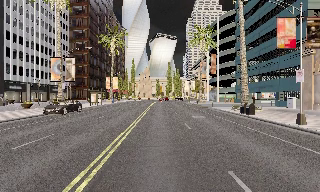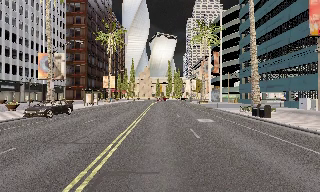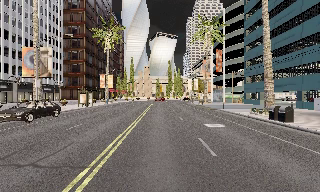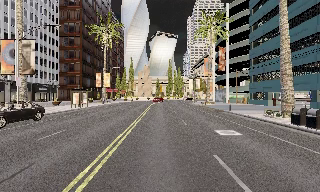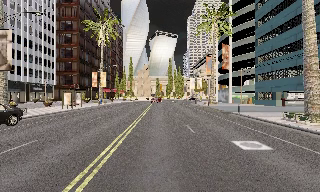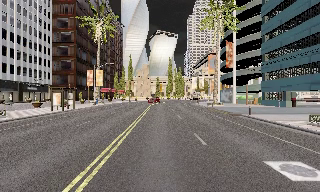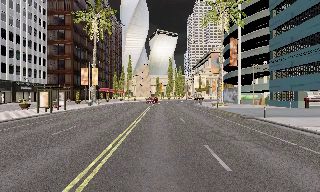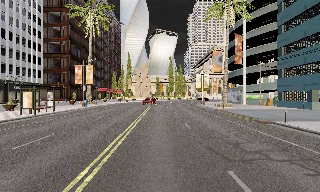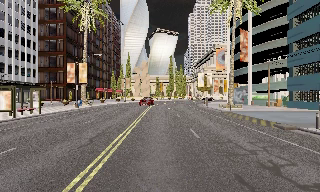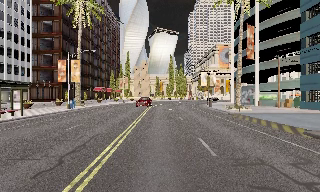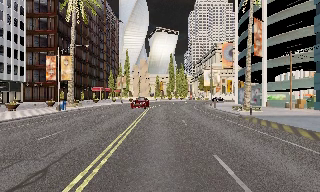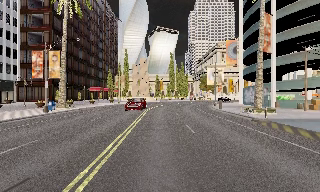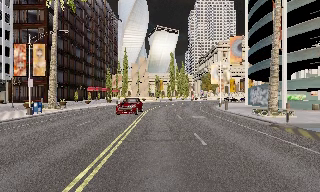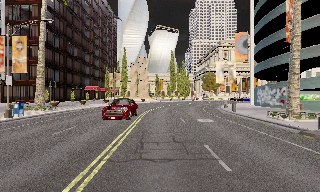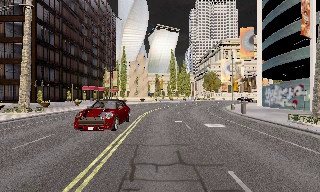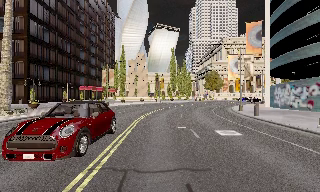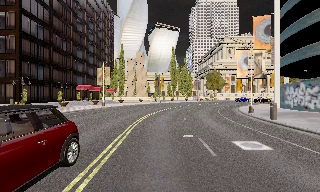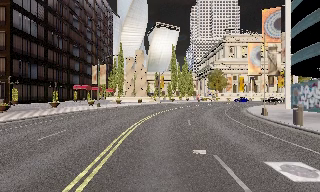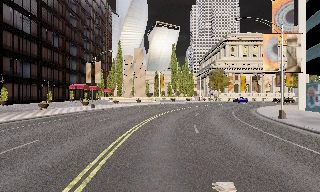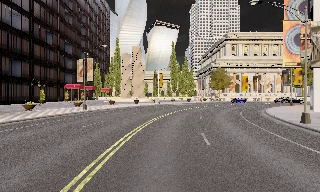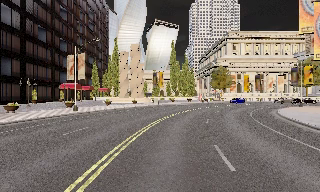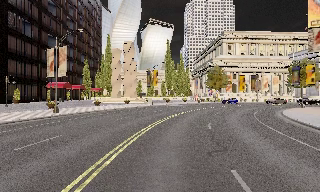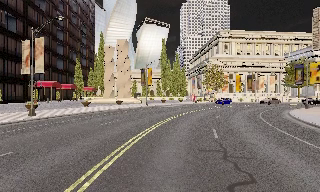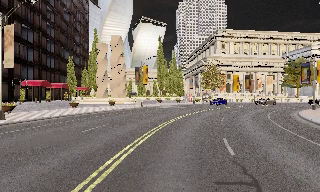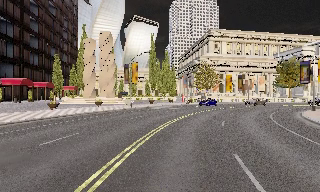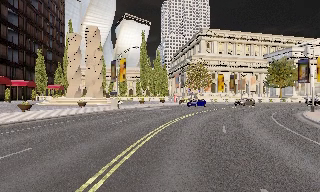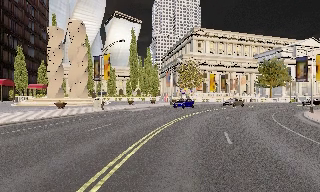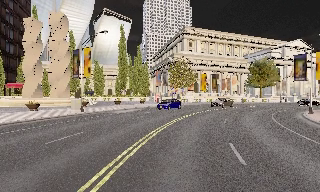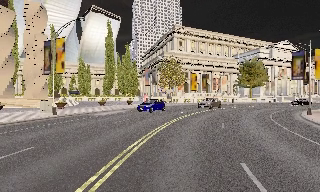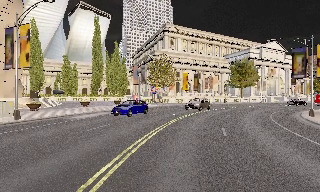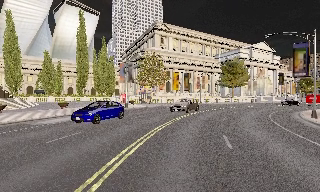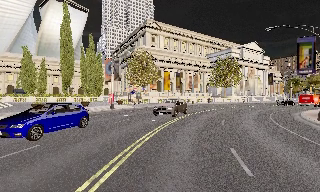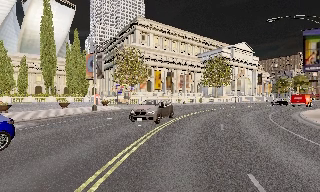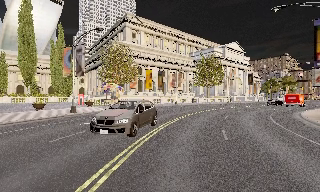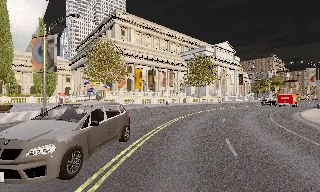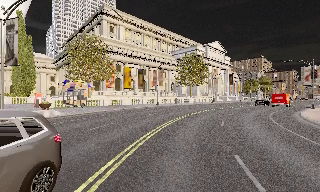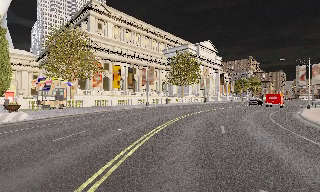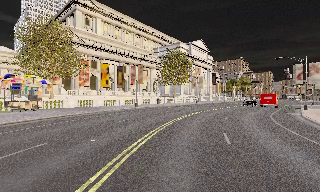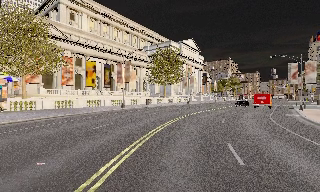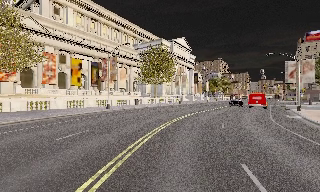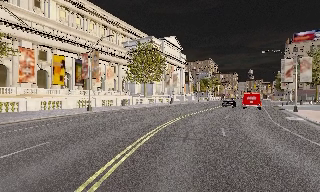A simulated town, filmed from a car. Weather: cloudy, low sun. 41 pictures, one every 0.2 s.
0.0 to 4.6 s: The camera travels forward, about 50 m, so what stands in front looms larger.
4.6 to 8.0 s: The scene slides to the left, as the camera pans about 55 degrees to its right. It travels forward, about 35 m.
The film runs forward here.
